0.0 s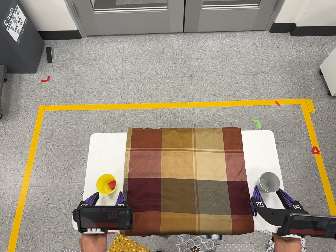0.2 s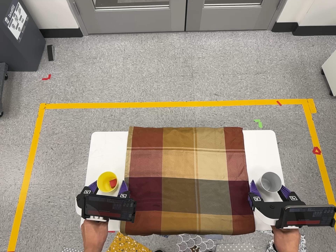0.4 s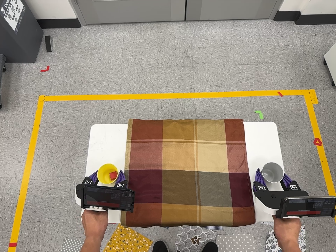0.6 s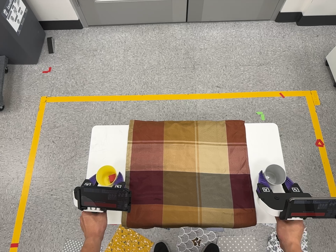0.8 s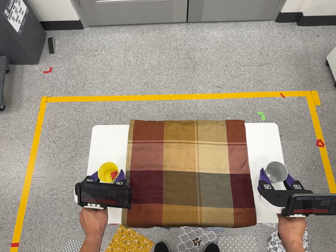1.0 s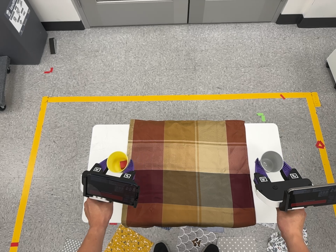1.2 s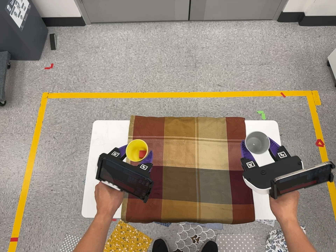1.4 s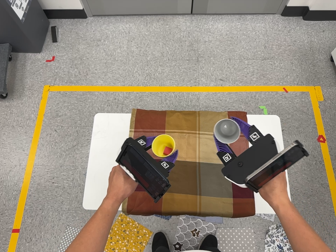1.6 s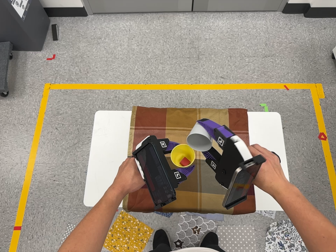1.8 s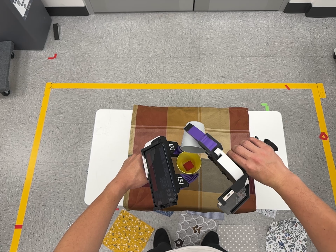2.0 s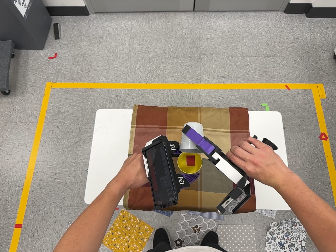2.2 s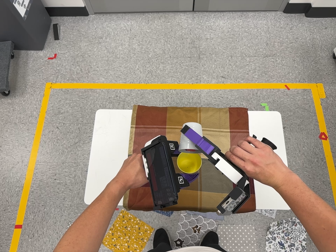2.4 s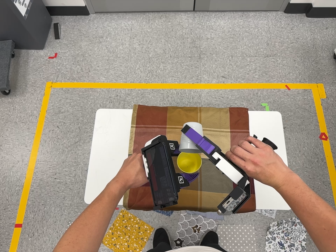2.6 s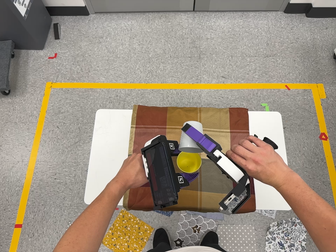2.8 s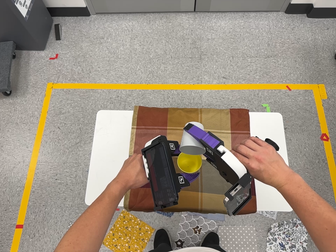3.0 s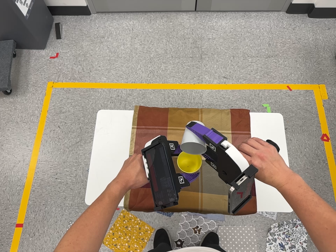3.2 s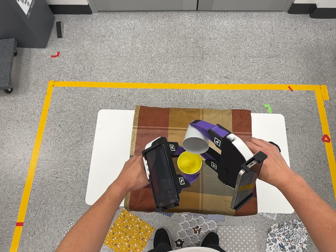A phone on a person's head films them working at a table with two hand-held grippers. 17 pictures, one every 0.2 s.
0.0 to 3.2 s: The camera shifts only a little, or ends up much as it began.
The film runs backward here.
